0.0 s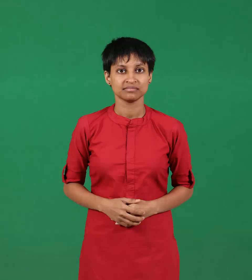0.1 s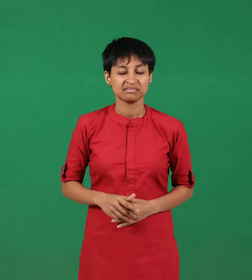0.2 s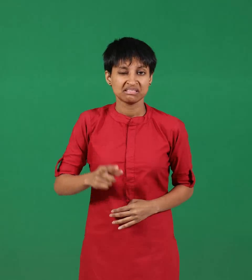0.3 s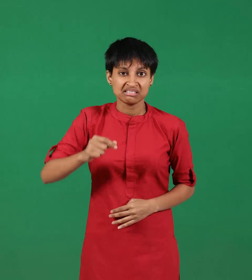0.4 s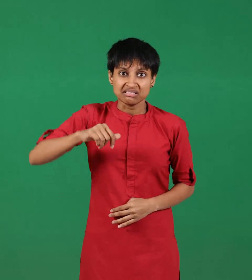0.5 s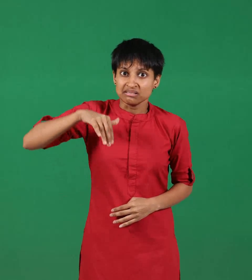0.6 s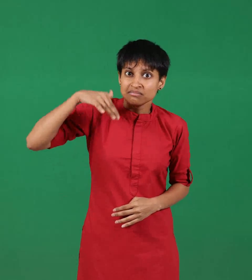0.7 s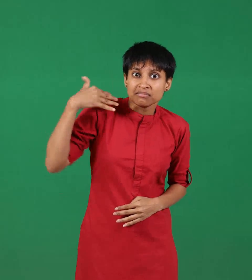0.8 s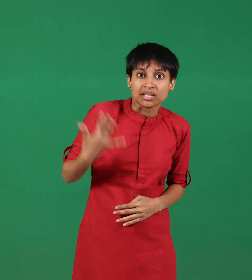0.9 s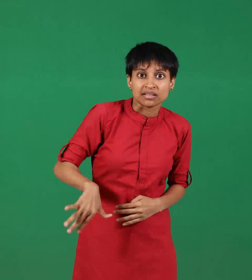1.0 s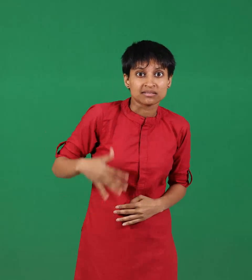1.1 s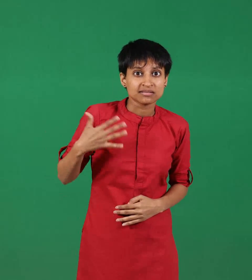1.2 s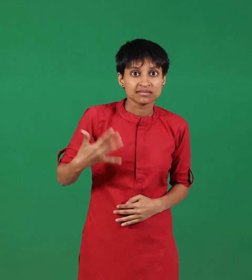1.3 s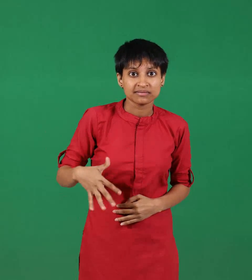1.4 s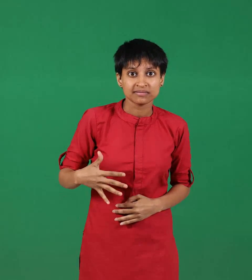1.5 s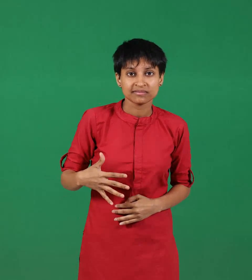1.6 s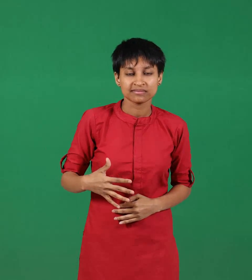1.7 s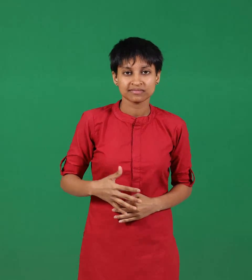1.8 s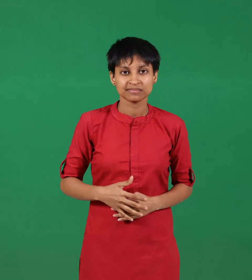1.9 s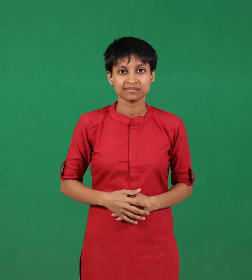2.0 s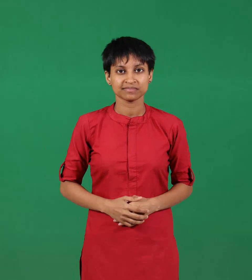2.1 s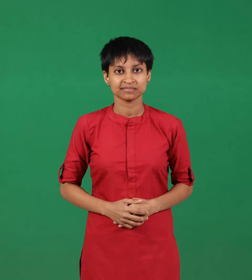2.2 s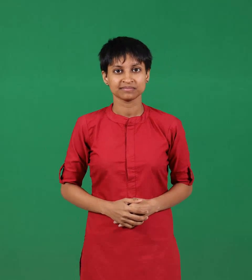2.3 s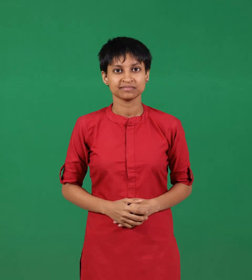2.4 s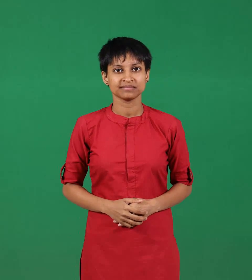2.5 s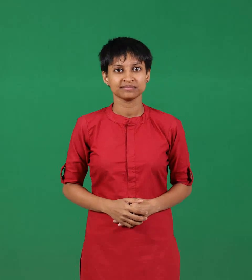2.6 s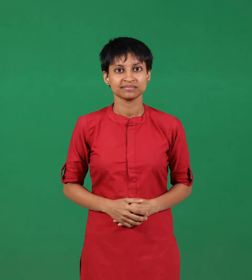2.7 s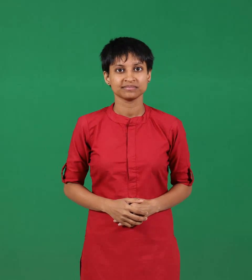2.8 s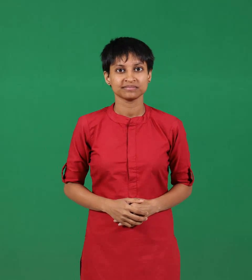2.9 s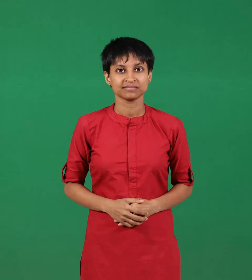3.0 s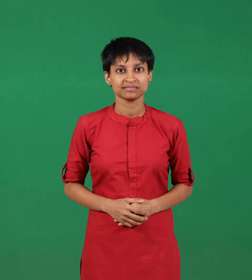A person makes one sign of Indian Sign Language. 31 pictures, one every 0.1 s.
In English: expensive
